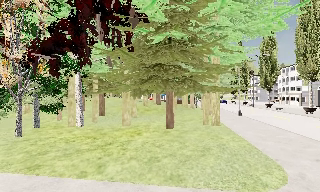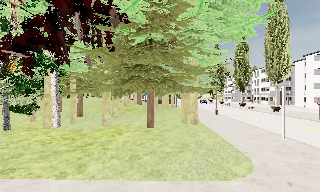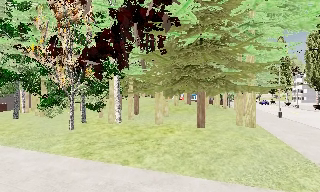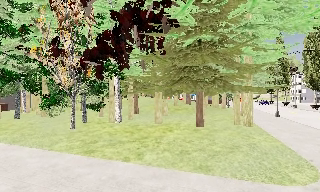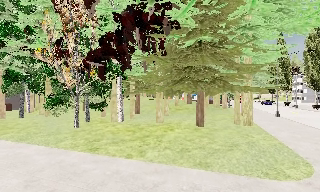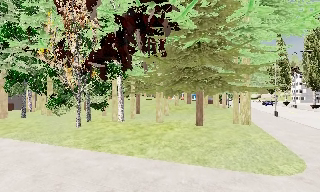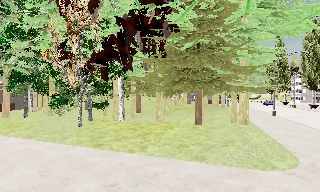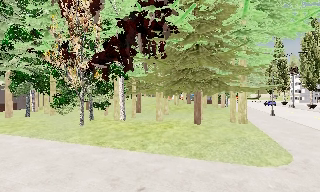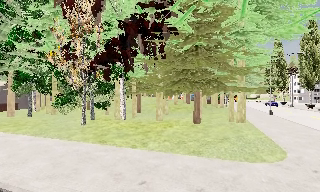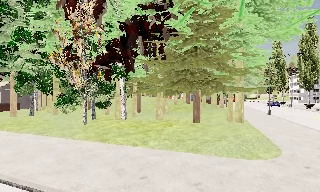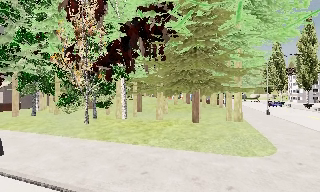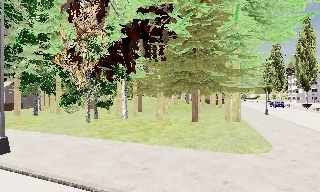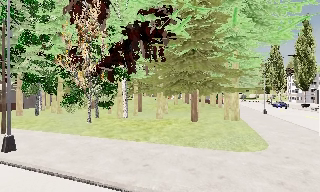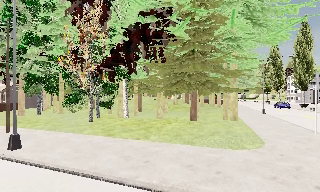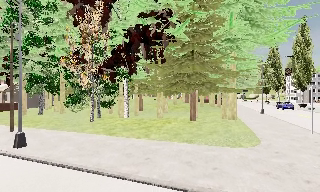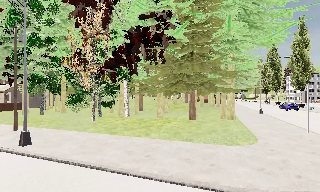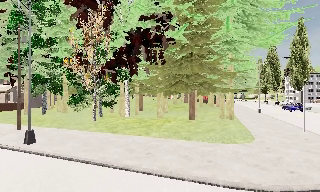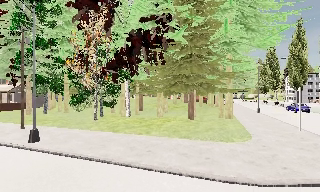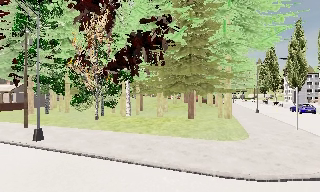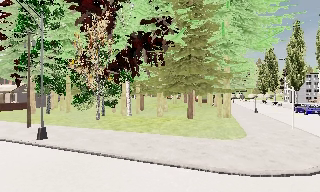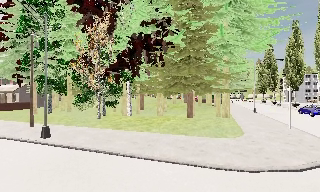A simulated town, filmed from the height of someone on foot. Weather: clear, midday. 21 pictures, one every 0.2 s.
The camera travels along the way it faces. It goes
backward.
0.0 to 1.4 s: The camera swings to its left by about 10 degrees, and the scene slides to the right. It travels backward, about 2 m, so what stands in front gets smaller.
1.4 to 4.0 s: The camera travels backward, about 3.5 m, so what stands in front gets smaller.
The film runs backward here.
